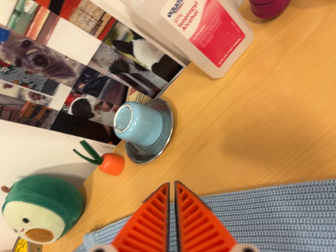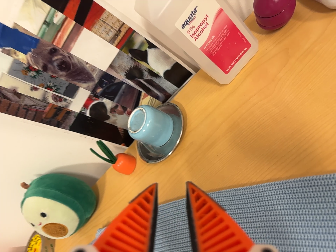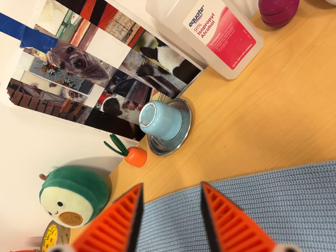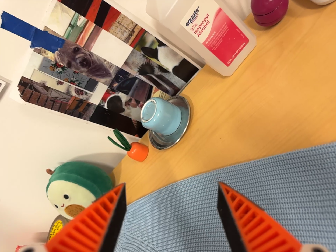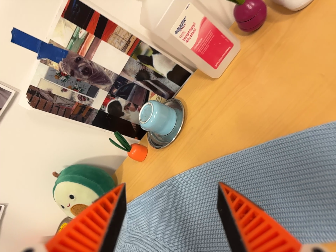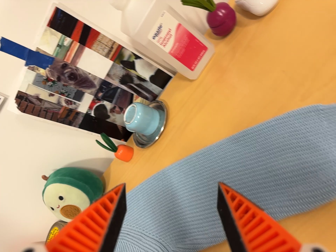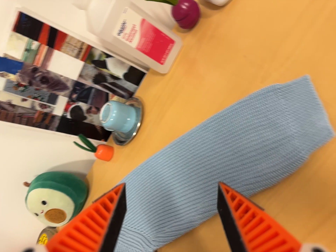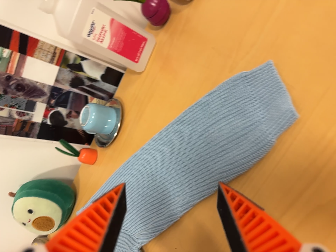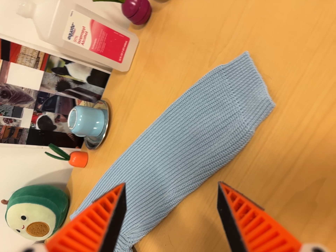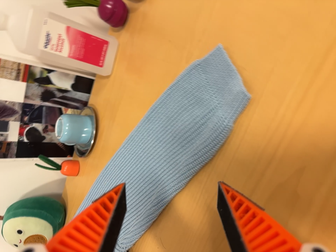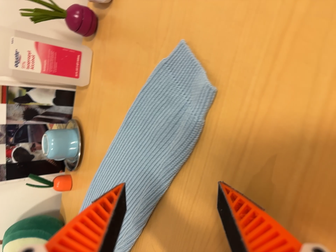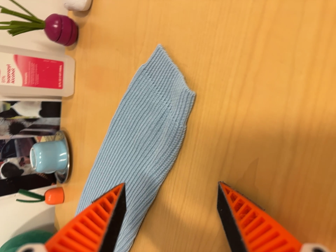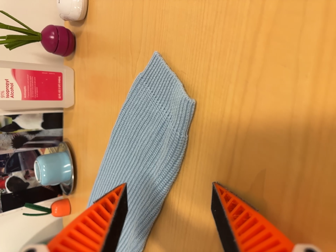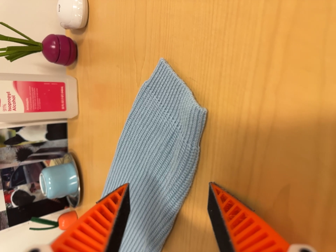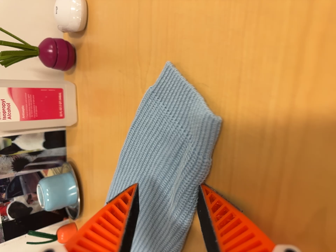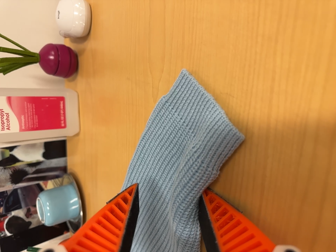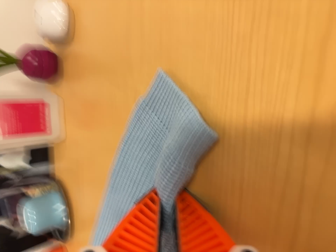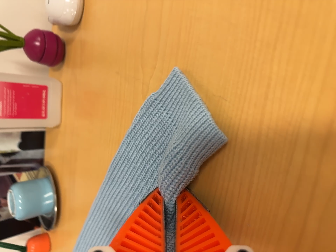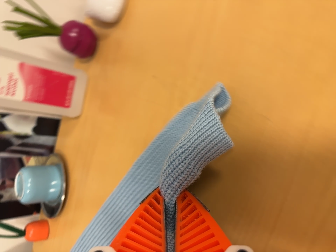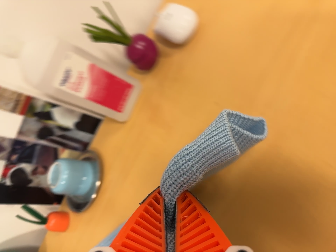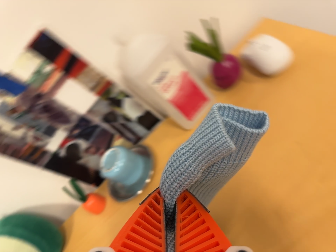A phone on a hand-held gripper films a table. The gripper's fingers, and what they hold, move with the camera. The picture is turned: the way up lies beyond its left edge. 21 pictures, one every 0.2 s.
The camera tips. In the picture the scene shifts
downward.
0.0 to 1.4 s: The camera travels backward, toward the bottom of its view and to its right, about 20 cm, so what stands in front gets smaller. Its aim tips toward the top of its view by about 10 degrees. It rolls about its line of sight by about 15 degrees, and the scene rotates counterclockwise.
1.4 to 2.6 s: The camera travels to its right and forward, about 10 cm, so close, fixed things drift to the left. It rolls about its line of sight by about 25 degrees, and the scene rotates counterclockwise.
2.6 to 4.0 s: The camera travels to its left, about 24 cm, so close, fixed things drift to the right. Its aim tips toward the top of its view by about 10 degrees, and the scene shifts downward. It rolls about its line of sight by about 40 degrees, and the scene rotates clockwise.
The film runs forward here.
